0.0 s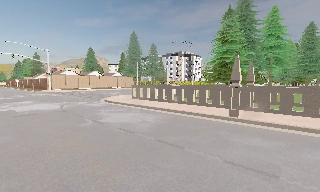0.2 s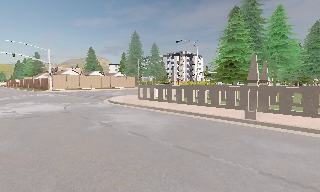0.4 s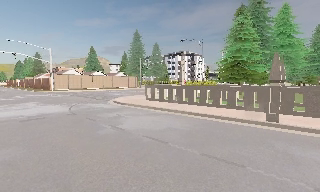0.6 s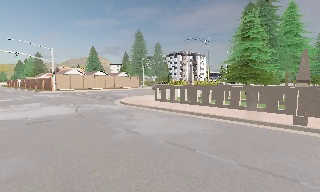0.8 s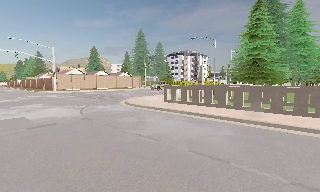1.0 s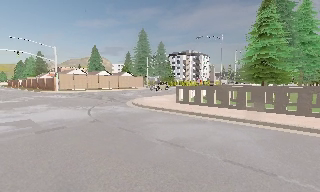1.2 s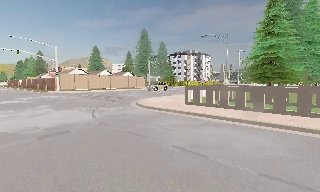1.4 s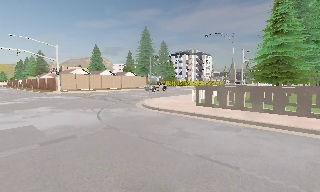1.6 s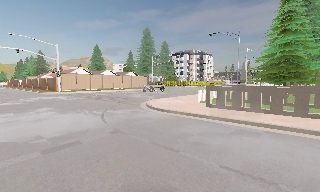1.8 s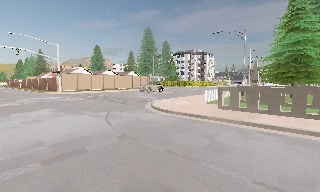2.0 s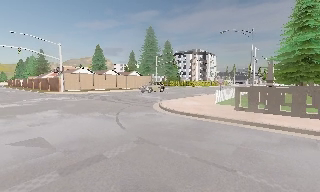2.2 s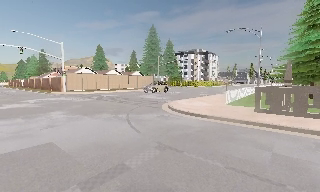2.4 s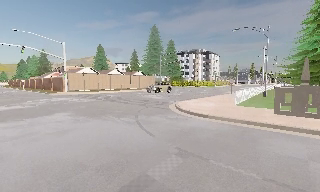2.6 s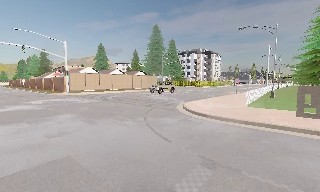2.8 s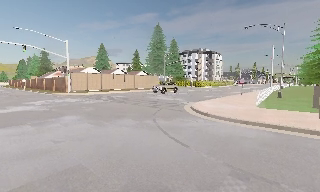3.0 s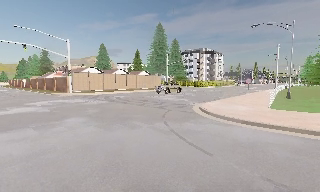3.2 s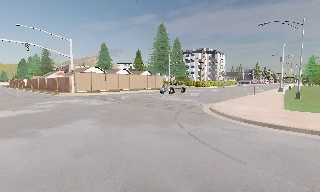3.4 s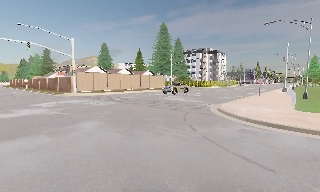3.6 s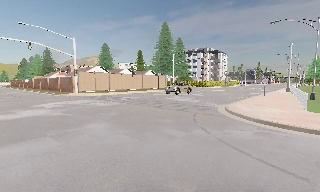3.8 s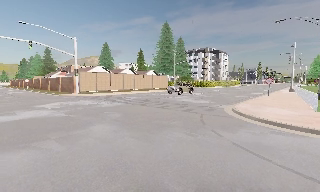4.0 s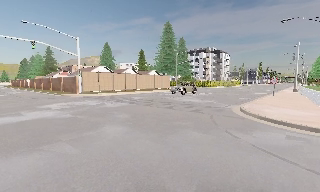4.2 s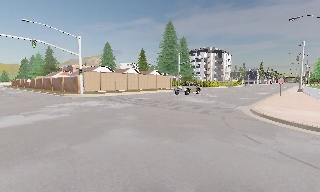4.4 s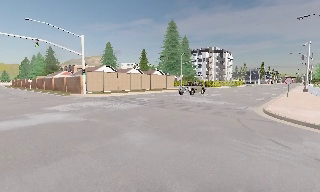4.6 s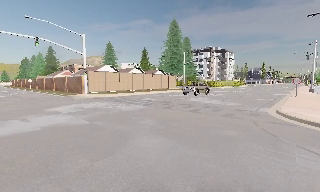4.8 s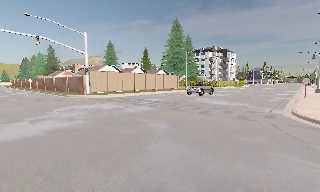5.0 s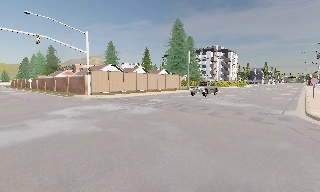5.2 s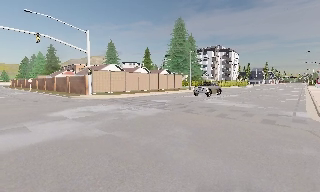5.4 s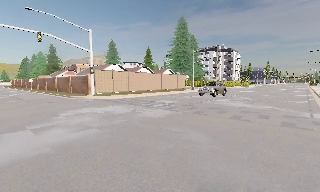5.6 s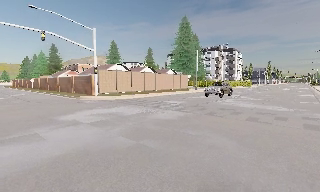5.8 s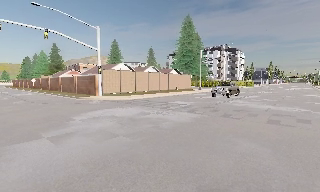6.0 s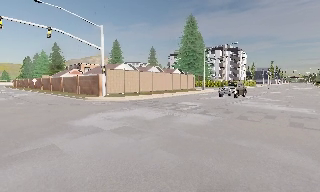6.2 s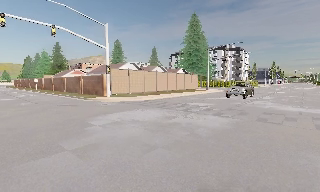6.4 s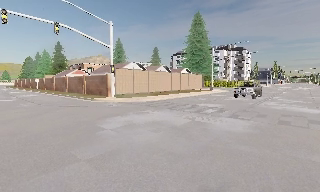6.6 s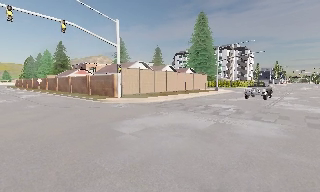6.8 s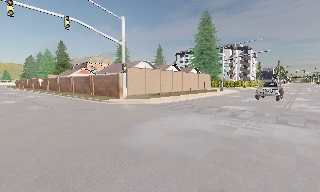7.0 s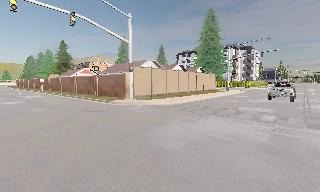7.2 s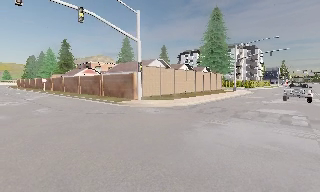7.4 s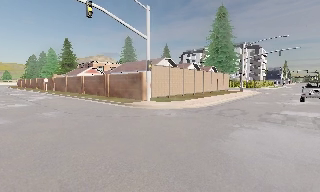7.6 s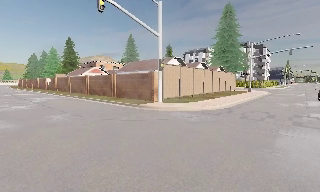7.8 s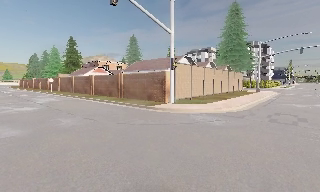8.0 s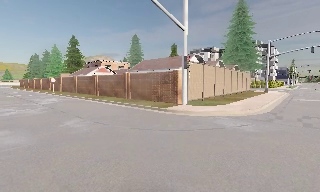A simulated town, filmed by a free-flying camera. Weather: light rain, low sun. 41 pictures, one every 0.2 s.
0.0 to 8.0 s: The camera travels to its left and forward, about 30 m, so close, fixed things drift to the right.
The film runs forward here.
